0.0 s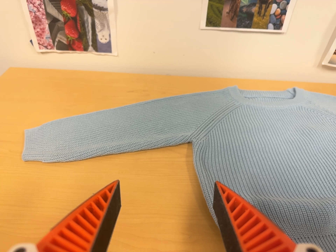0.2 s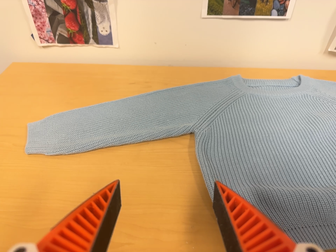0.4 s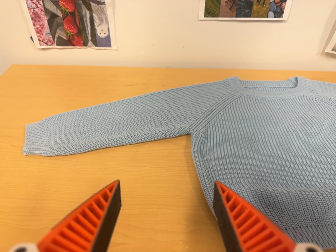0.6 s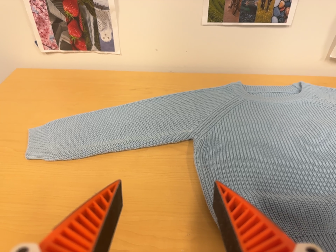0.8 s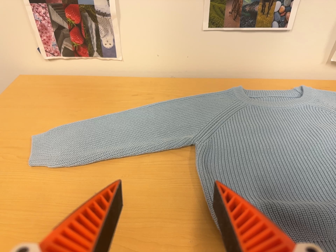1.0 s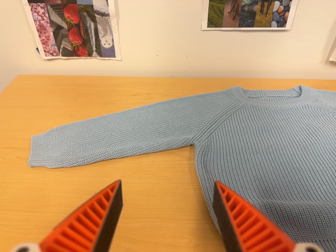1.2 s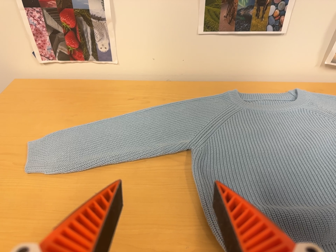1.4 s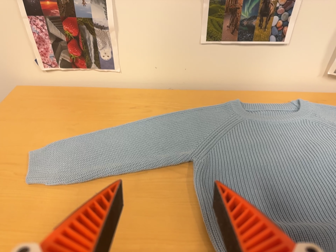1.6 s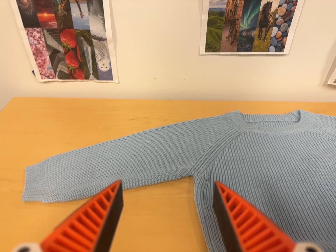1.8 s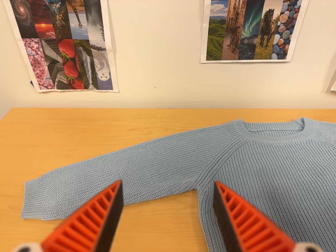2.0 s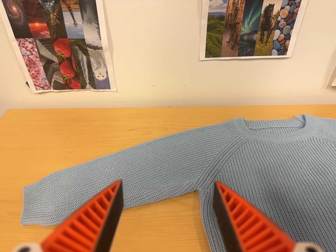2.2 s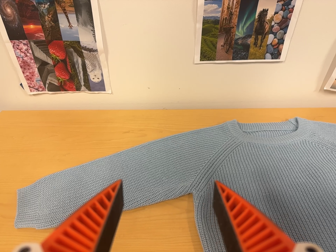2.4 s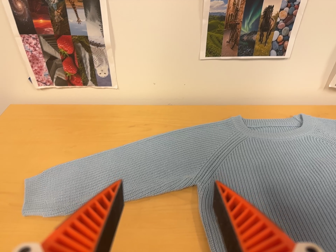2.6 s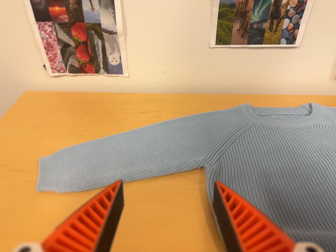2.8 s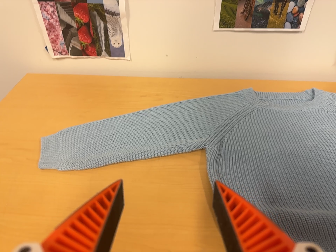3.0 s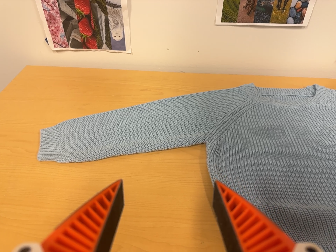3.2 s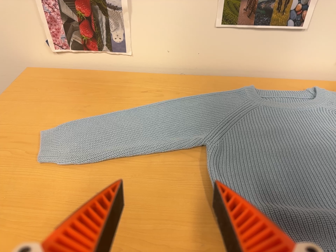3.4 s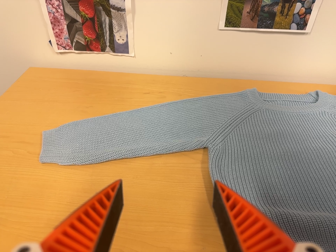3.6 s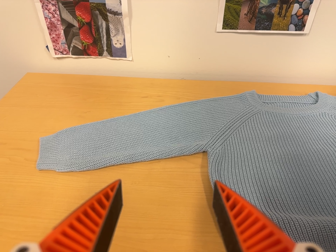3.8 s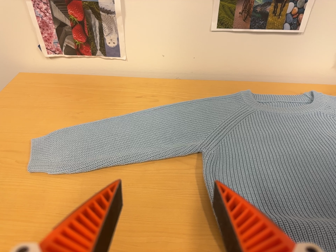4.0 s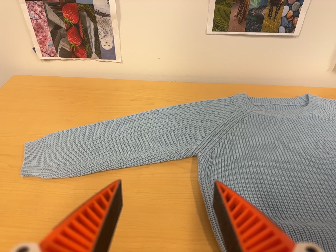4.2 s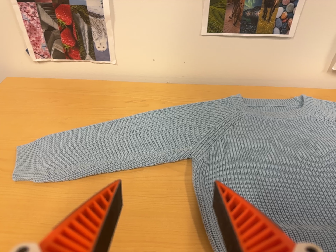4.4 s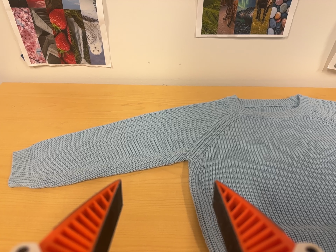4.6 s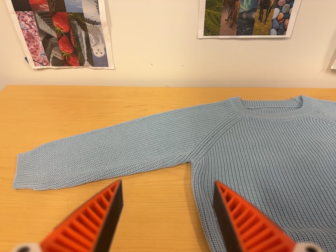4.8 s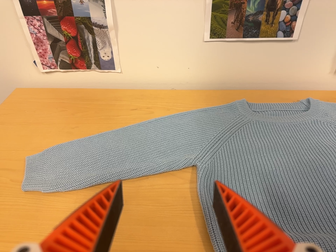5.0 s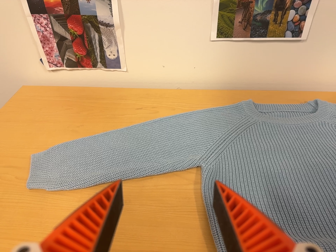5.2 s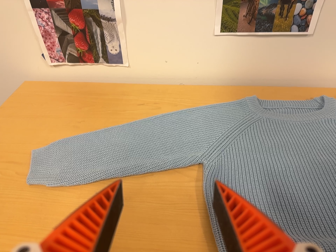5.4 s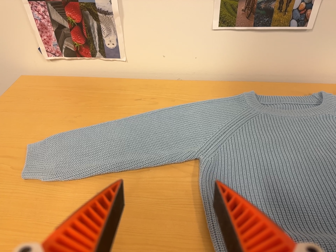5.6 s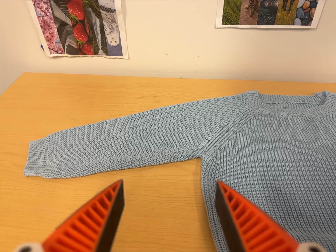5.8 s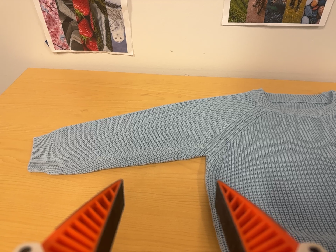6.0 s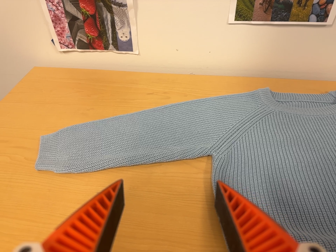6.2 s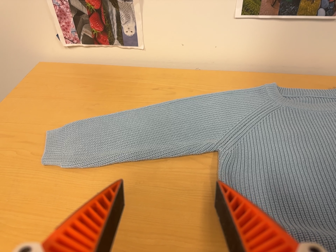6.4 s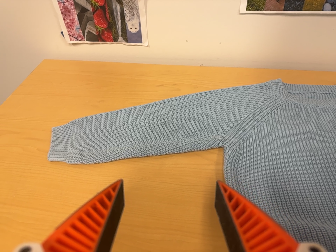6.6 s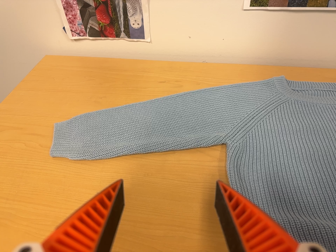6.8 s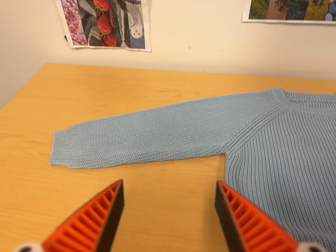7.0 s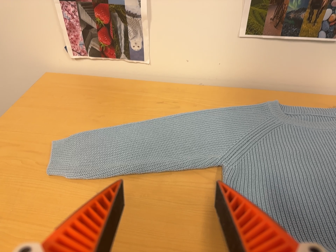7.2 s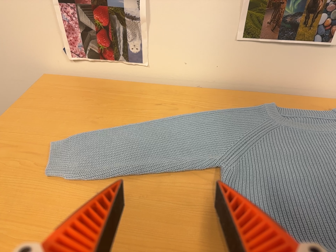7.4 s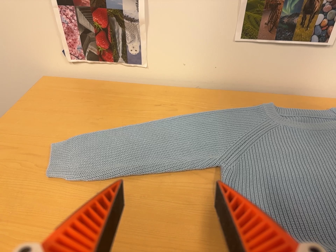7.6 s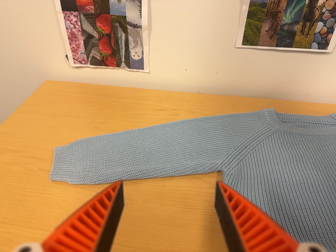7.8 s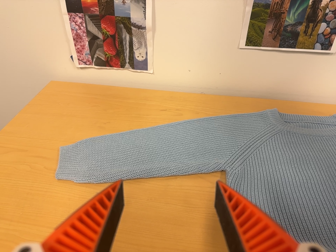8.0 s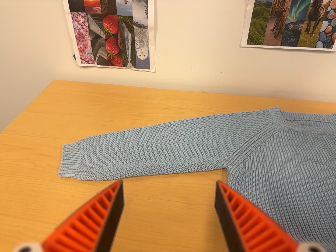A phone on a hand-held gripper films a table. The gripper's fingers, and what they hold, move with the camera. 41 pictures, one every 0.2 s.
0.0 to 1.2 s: The camera shifts only a little, or ends up much as it began.
1.2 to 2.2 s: The camera travels toward the top of its view, about 8 cm, so close, fixed things drift downward.
2.2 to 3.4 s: The camera travels toward the bottom of its view, about 8 cm, so close, fixed things drift upward.
3.4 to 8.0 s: The camera shifts only a little, or ends up much as it began.
The film runs forward here.
